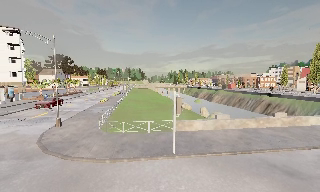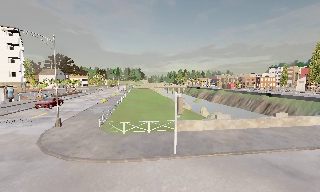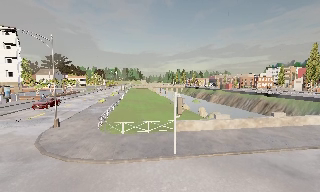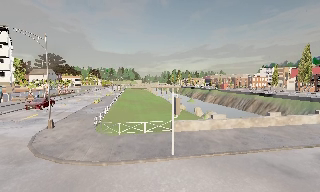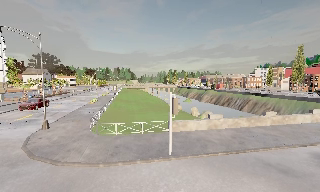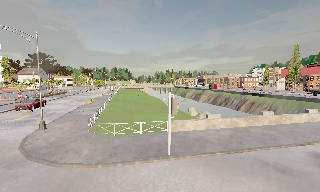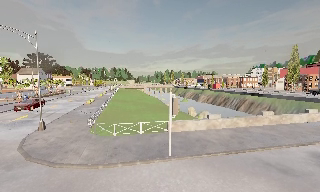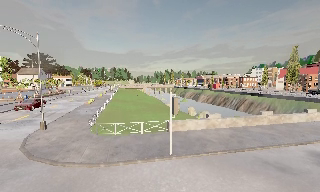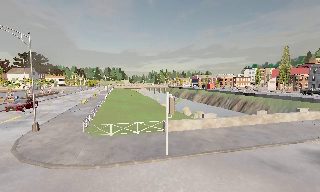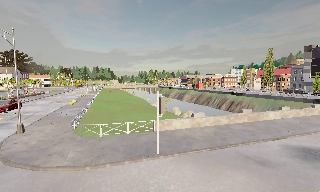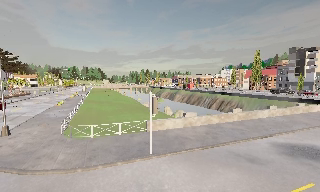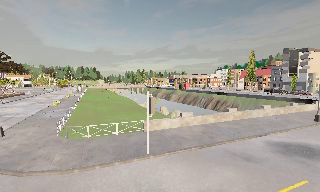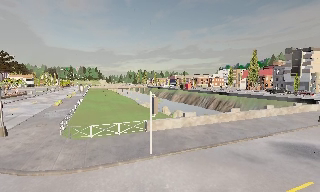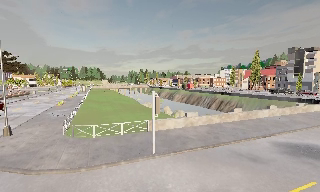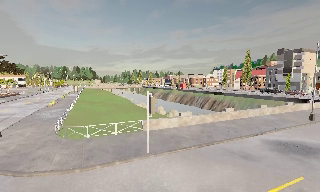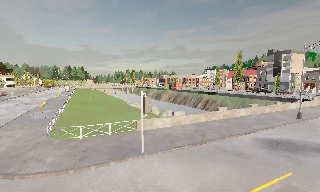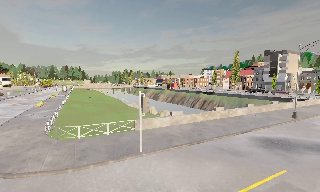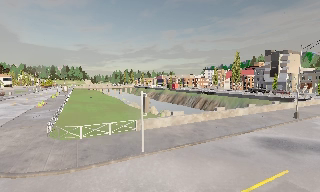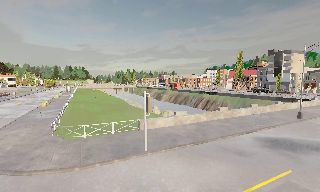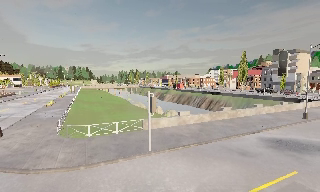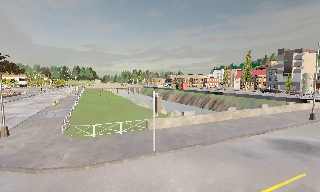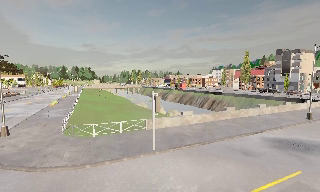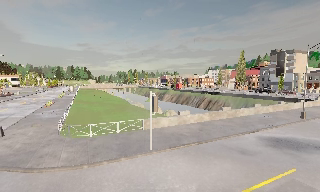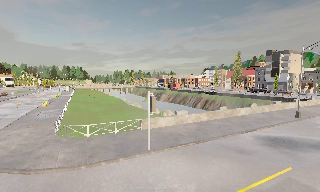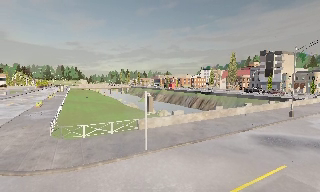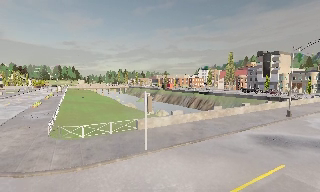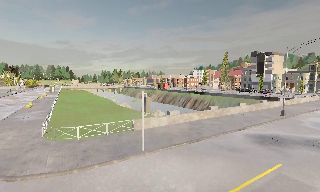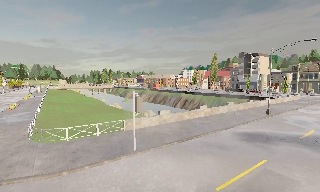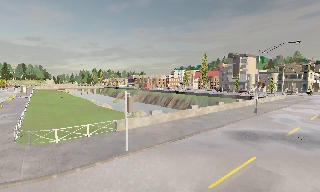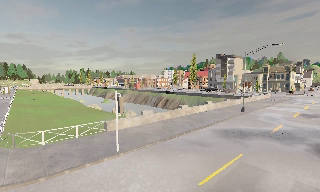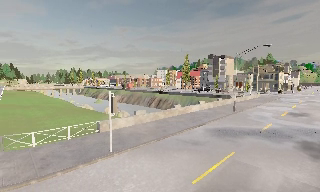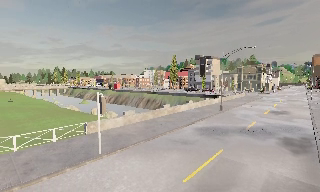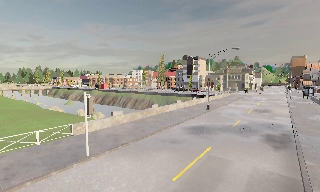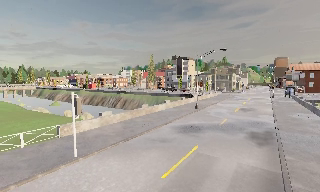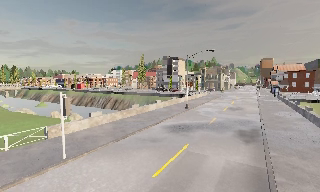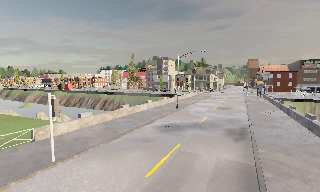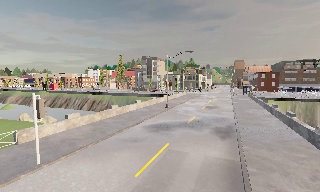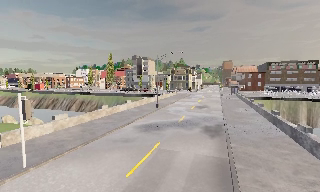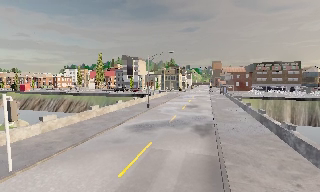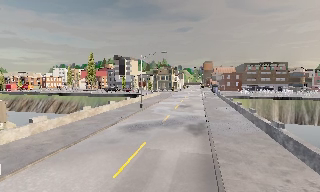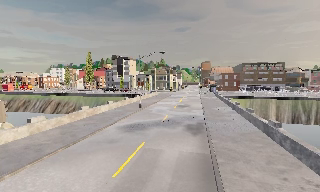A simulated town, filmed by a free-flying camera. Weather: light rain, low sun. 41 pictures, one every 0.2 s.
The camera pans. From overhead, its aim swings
clockwise.
The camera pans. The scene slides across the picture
to the left.
0.0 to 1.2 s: The camera shifts only a little, or ends up much as it began.
1.2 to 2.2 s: The camera pans to its right, which is clockwise from overhead, by about 10 degrees.
2.2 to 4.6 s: The camera travels to its left and backward, about 1 m.
4.6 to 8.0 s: The scene slides to the left, as the camera pans about 50 degrees to its right. It travels to its left and backward, about 1 m.
The film runs backward here.
